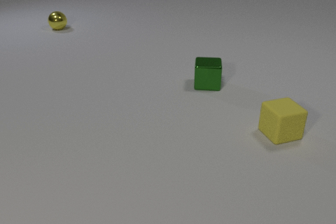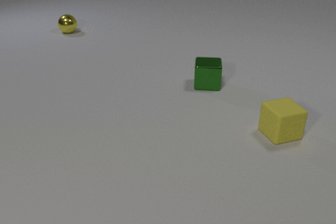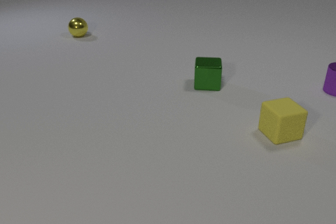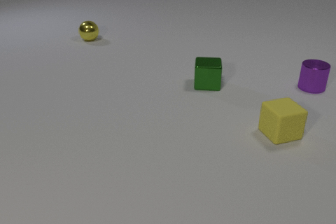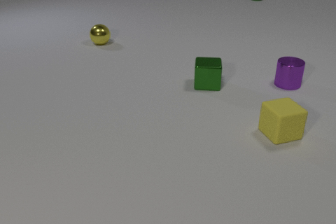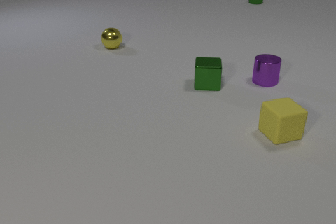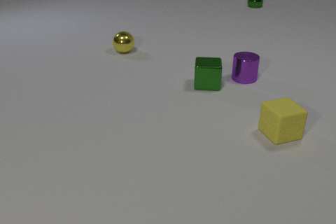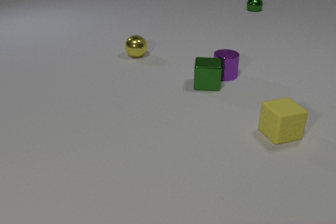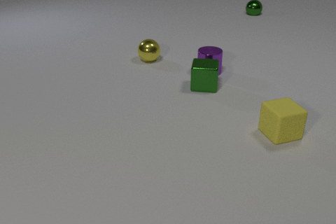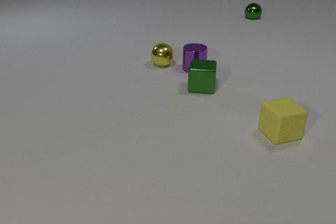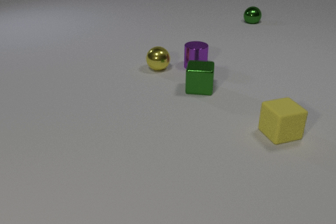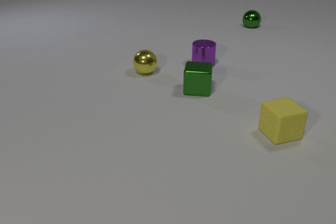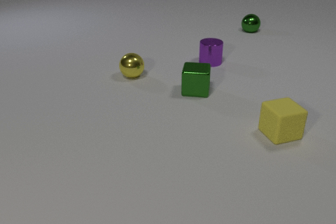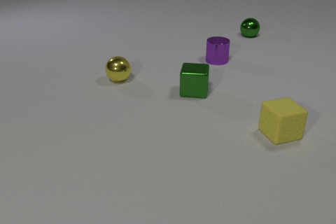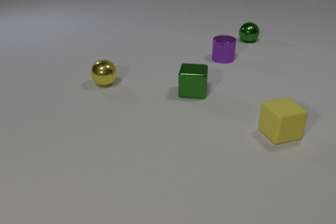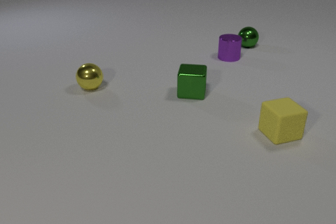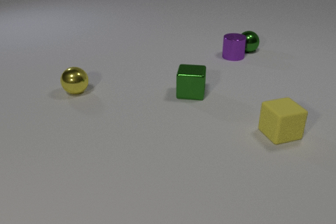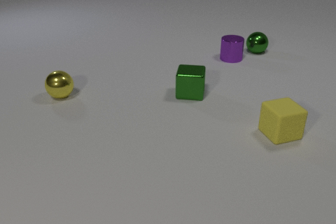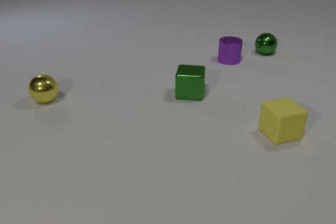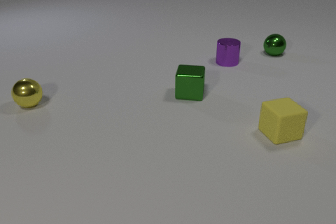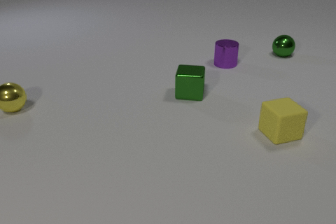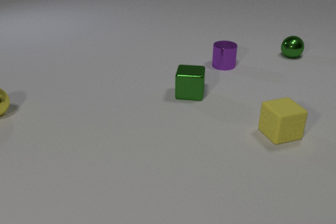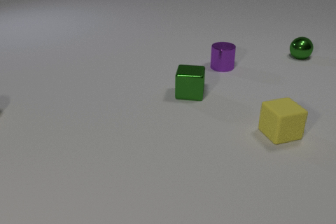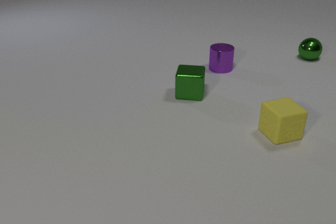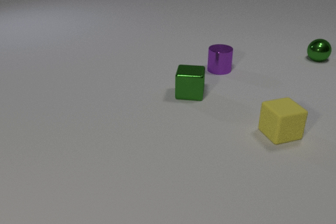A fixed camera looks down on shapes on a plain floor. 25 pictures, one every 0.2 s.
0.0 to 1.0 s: The purple metal cylinder comes in at the right edge, slides to the left. The yellow metal sphere rolls toward the camera and to the right. The green metal sphere comes in at the top edge, rolls toward the camera.
1.0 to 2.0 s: The purple metal cylinder slides to the left. The yellow metal sphere rolls toward the camera and to the right. The green metal cube slides toward the camera and to the left. The green metal sphere rolls toward the camera. The purple metal cylinder and the green metal cube collide. The purple metal cylinder and the yellow metal sphere collide.
2.0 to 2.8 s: The purple metal cylinder slides to the right and away from the camera. The yellow metal sphere rolls to the left and toward the camera. The green metal cube slides toward the camera and to the left. The green metal sphere rolls toward the camera.
2.8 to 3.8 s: The purple metal cylinder slides toward the camera. The yellow metal sphere rolls to the left. The green metal sphere rolls toward the camera and to the right. The purple metal cylinder and the green metal sphere collide.
3.8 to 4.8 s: The purple metal cylinder slides toward the camera. The yellow metal sphere rolls to the left, leaves at the left edge. The green metal sphere rolls to the right.
What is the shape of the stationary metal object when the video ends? cube.
Are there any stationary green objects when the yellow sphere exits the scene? yes.
What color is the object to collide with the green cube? purple.
